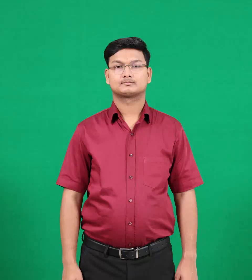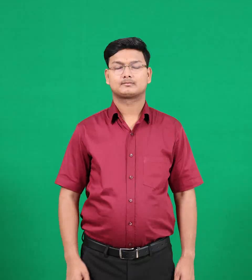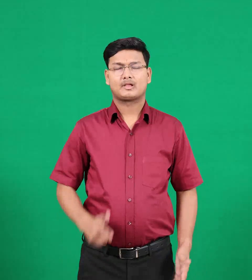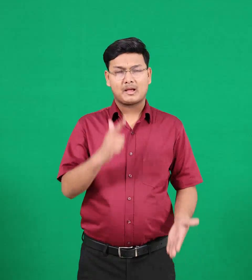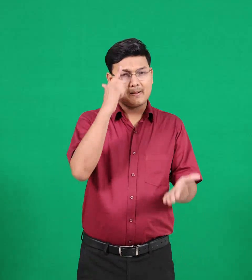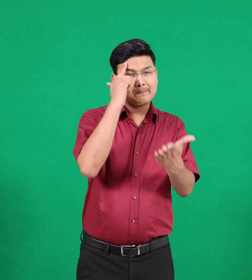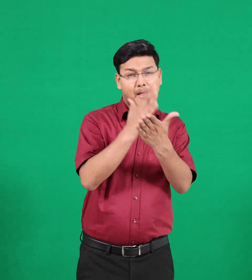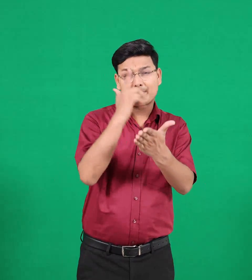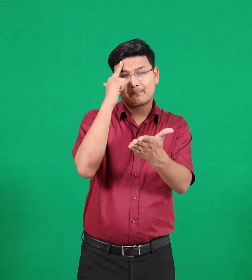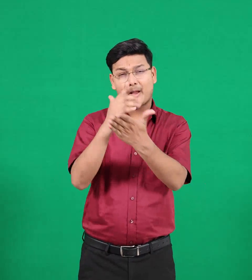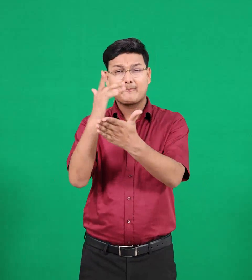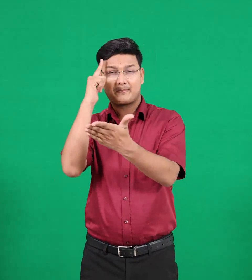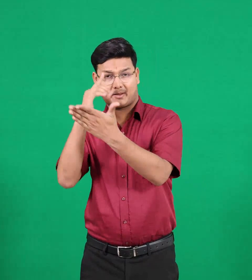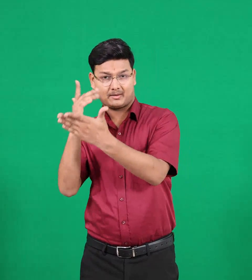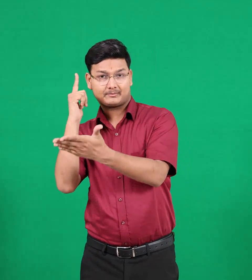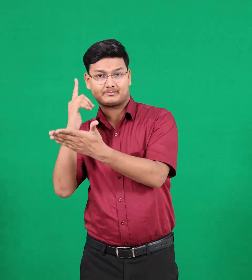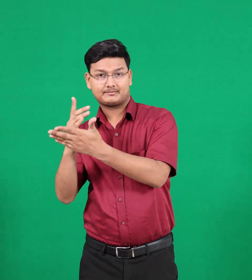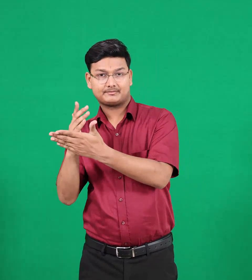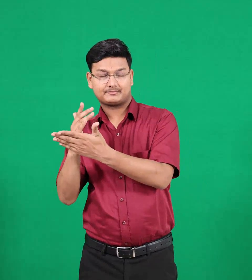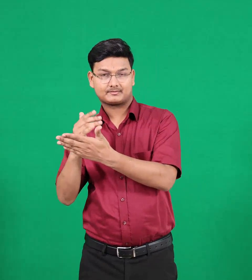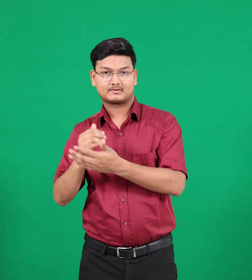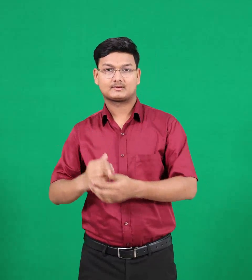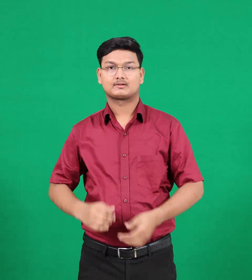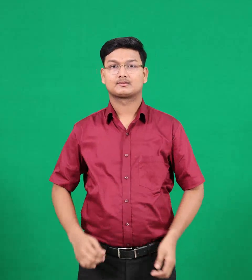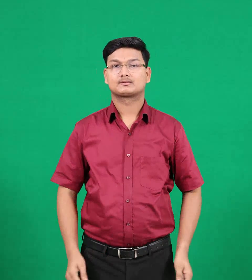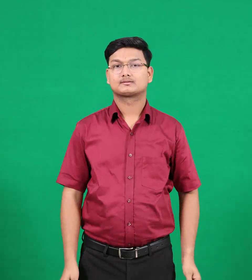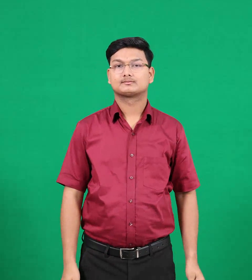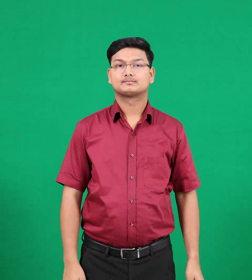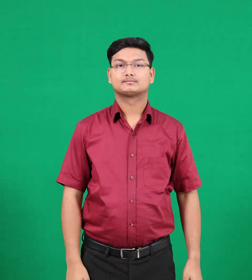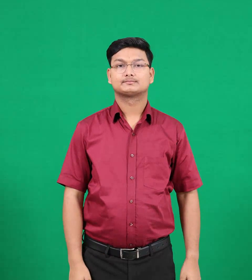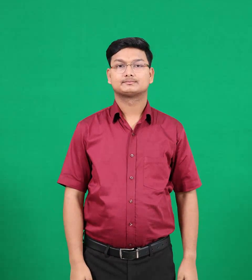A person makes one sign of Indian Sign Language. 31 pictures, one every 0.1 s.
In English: believes
